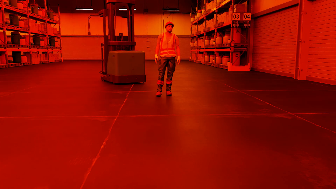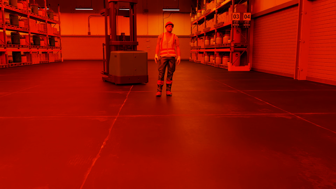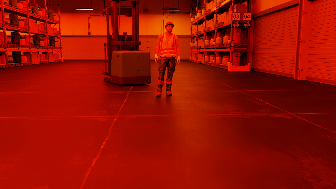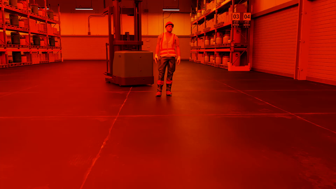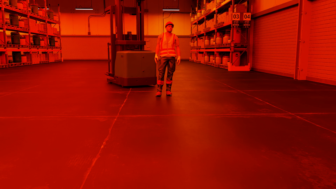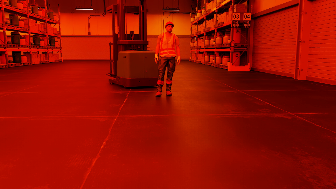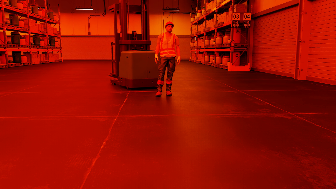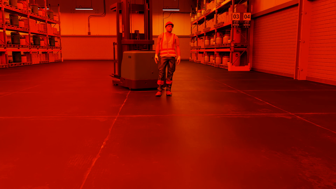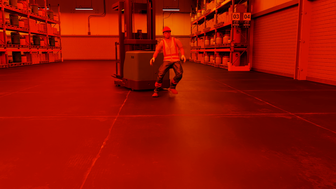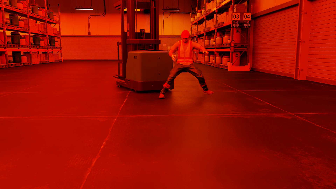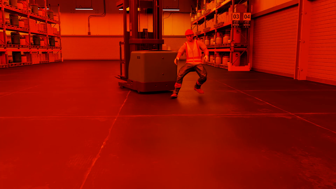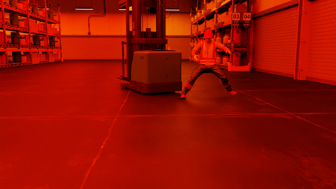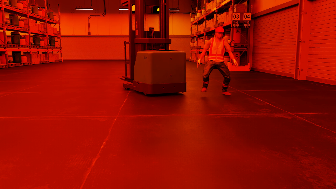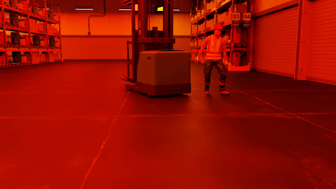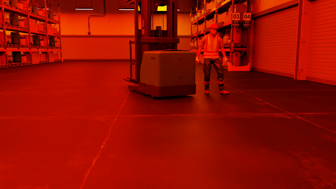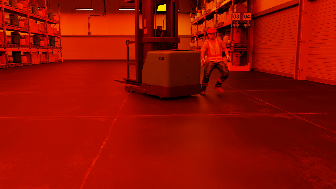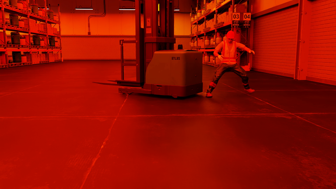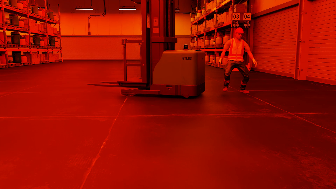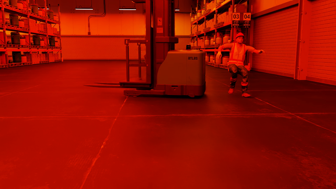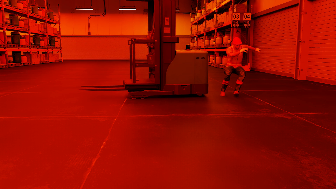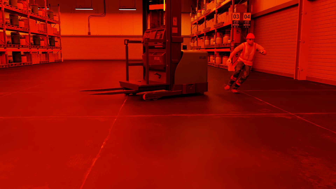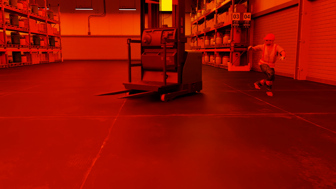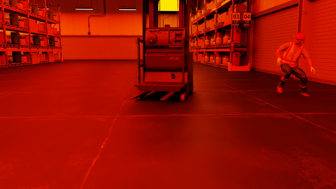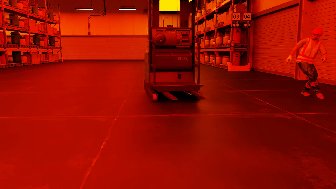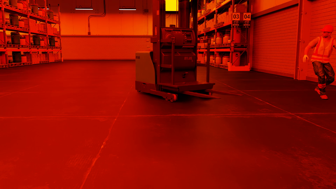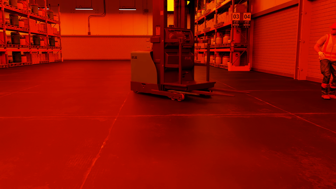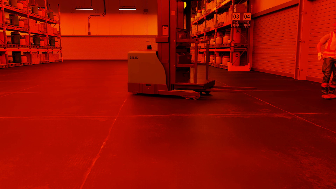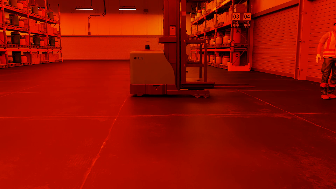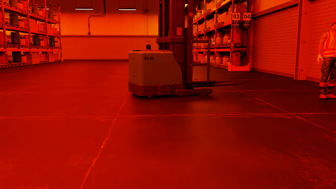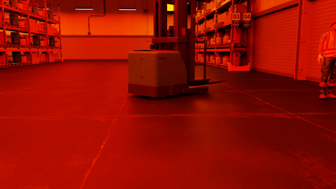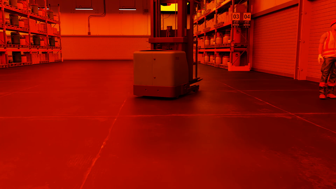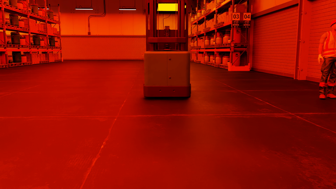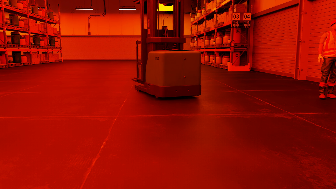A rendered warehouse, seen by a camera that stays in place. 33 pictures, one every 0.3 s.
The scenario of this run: Near miss between a forklift and a person.
